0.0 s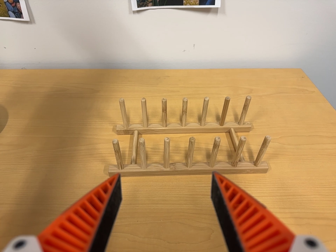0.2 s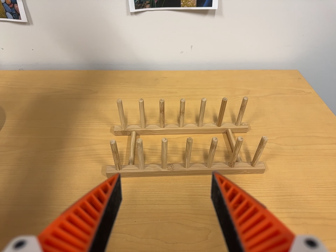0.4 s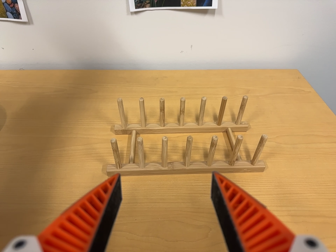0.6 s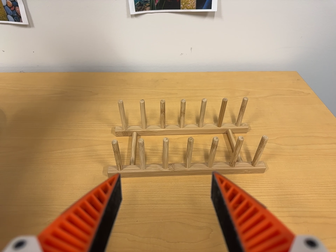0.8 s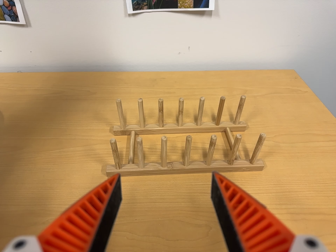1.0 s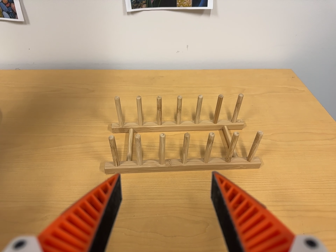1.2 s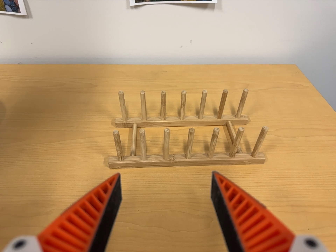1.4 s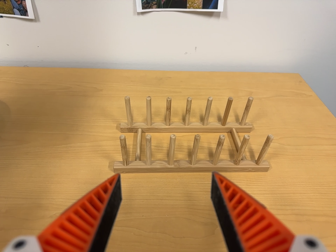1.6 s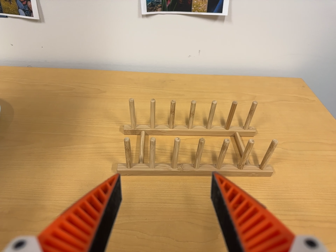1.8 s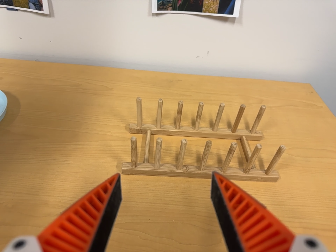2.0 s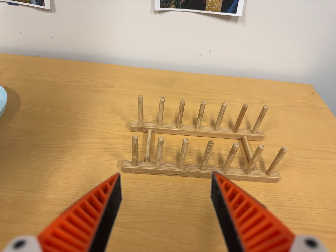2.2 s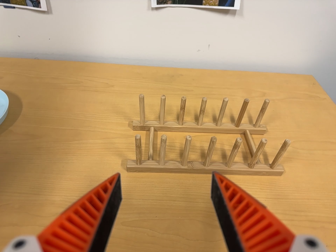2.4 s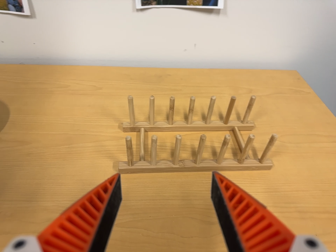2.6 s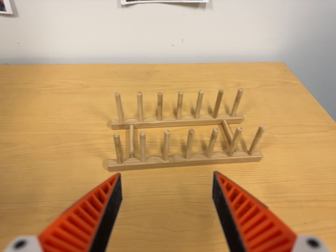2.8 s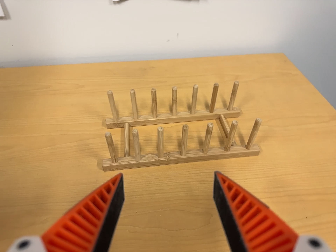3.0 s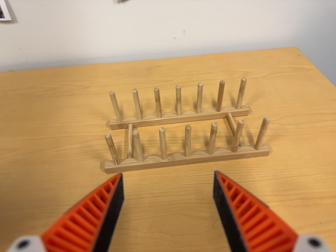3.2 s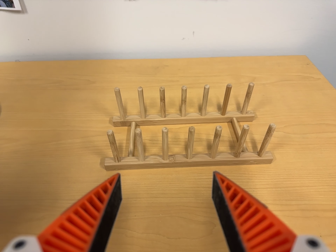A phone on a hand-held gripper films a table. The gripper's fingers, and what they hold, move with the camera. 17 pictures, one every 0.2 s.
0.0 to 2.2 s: The camera travels to its left, about 4 cm, so close, fixed things drift to the right.
2.2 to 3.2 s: The camera travels to its right, about 6 cm, so close, fixed things drift to the left.
The film runs backward here.
